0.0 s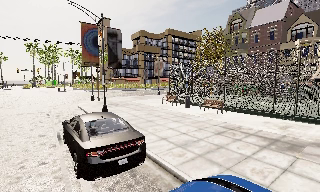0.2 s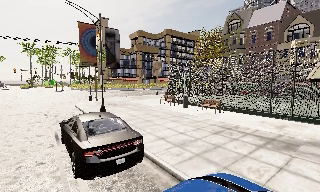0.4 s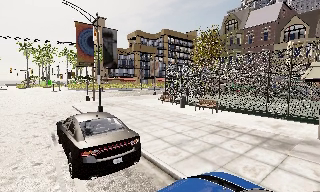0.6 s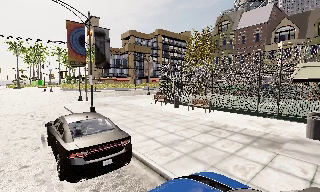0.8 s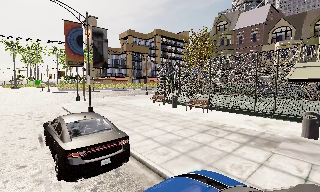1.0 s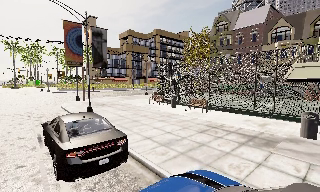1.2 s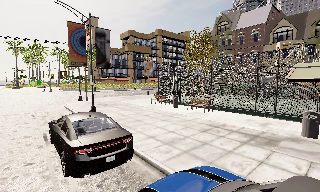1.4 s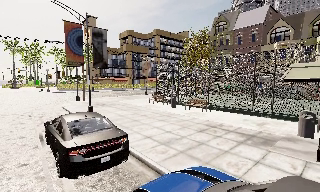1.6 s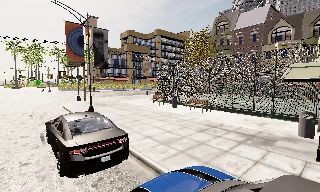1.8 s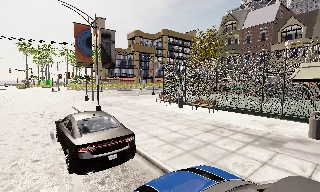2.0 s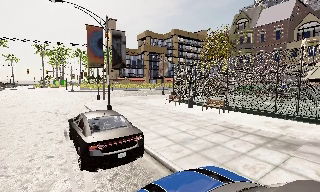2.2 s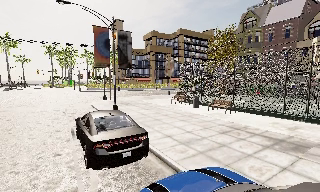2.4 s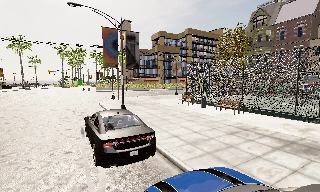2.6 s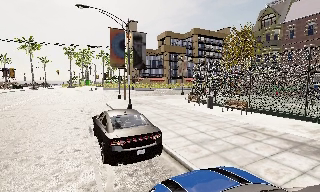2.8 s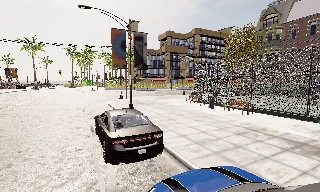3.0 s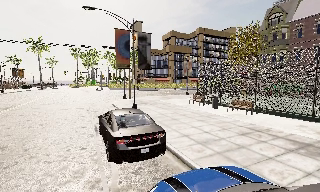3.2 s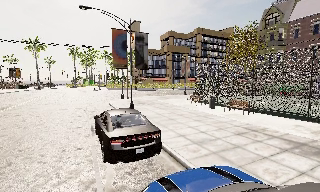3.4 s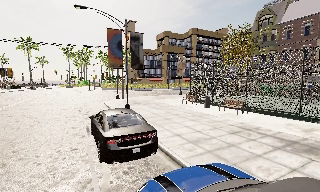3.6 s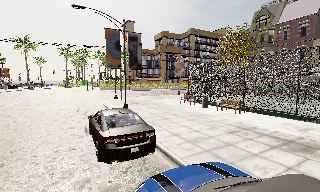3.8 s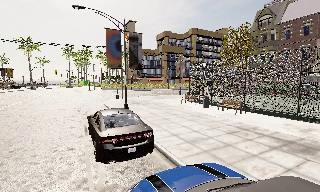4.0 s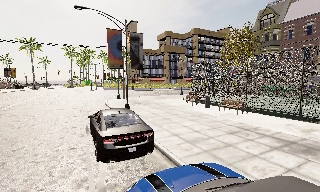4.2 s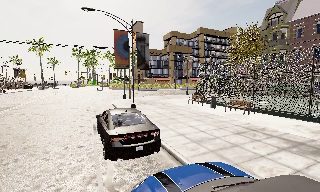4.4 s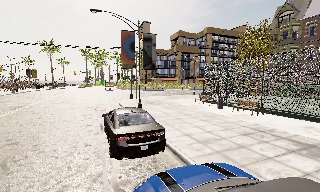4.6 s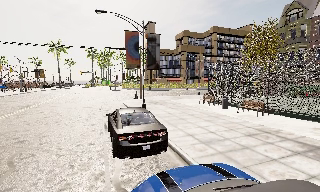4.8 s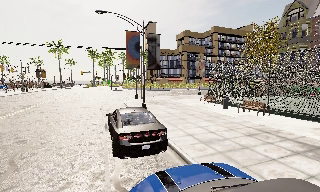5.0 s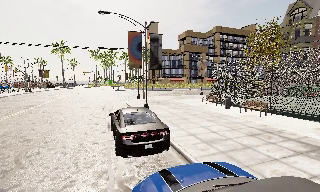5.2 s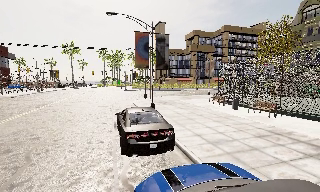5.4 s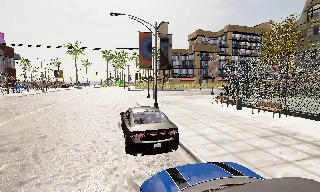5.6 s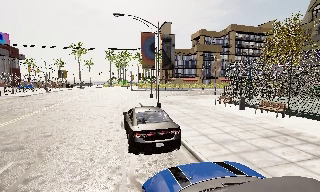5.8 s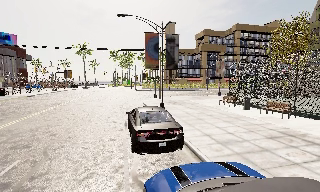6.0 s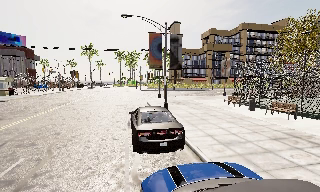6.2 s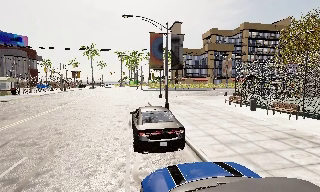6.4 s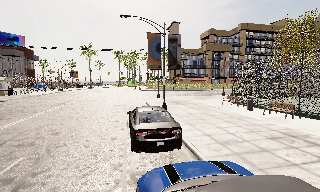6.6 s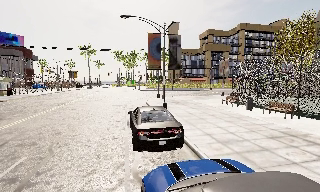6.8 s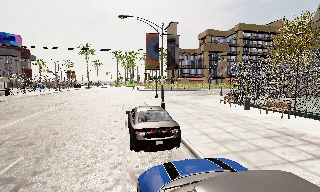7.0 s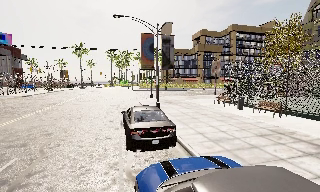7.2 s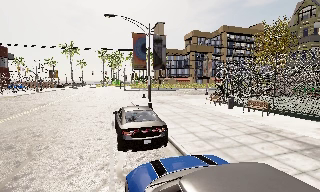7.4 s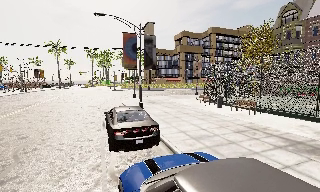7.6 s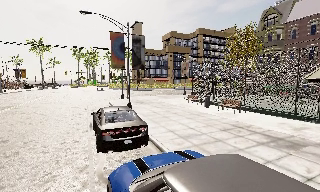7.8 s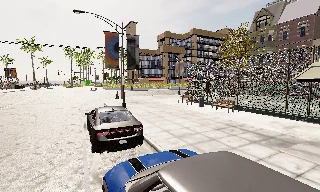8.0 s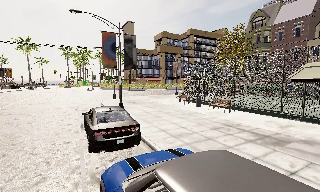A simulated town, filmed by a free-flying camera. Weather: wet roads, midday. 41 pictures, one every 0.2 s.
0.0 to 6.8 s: The camera swings to its left by about 25 degrees, and the scene slides to the right. It travels backward and to its right, about 1.5 m, so what stands in front gets smaller.
6.8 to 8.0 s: The scene slides to the left, as the camera pans about 15 degrees to its right.
The film runs backward here.
